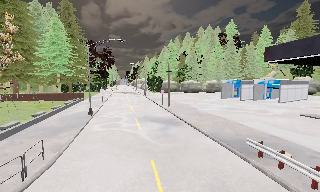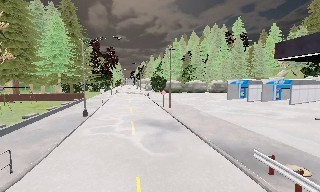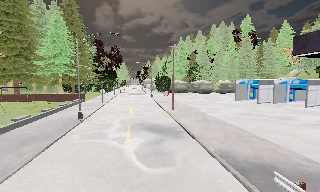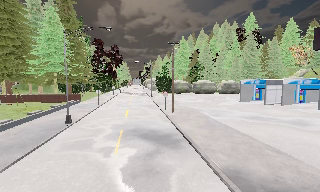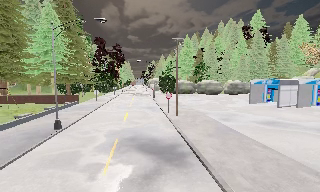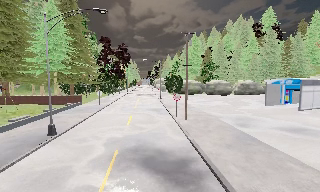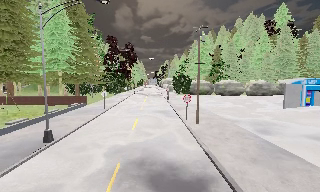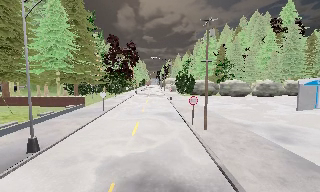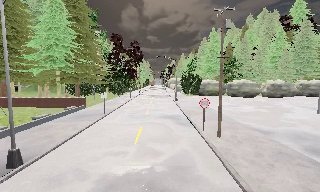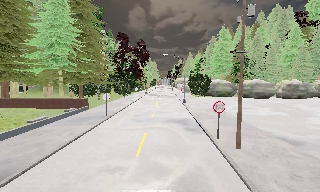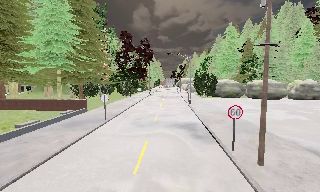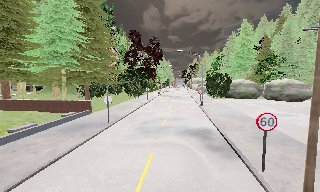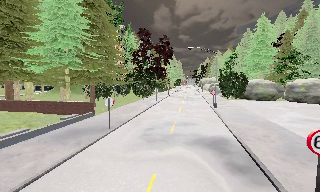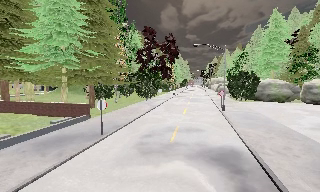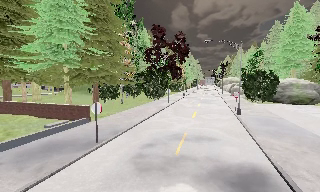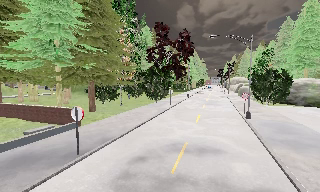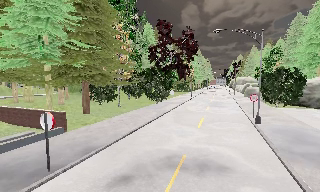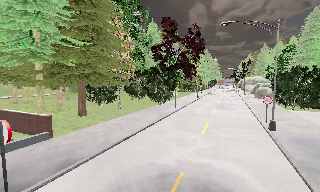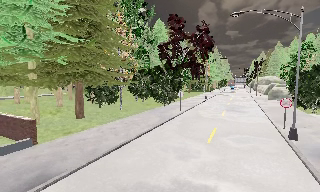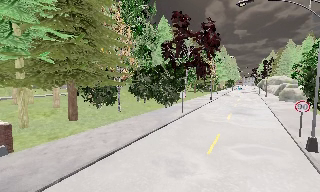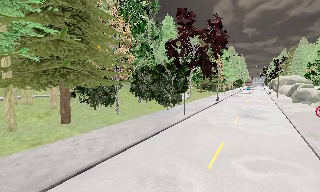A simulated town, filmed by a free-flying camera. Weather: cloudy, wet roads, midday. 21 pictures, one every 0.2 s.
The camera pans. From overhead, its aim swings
counterclockwise.
0.0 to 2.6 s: The camera pans to its left, which is counterclockwise from overhead, by about 25 degrees. It travels forward, about 20 m, so what stands in front looms larger.
2.6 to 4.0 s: The camera pans to its left, which is counterclockwise from overhead, by about 20 degrees. It travels forward and to its right, about 11 m, so what stands in front looms larger.
The film runs forward here.
